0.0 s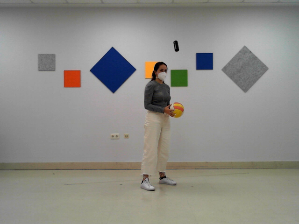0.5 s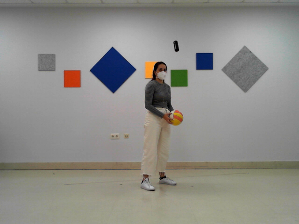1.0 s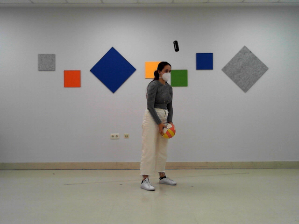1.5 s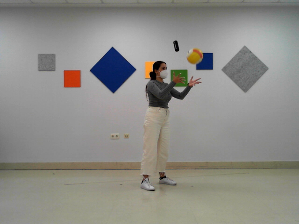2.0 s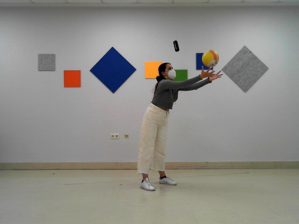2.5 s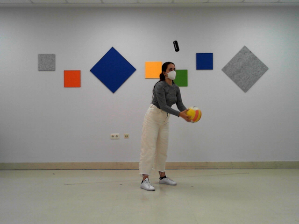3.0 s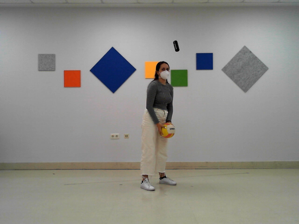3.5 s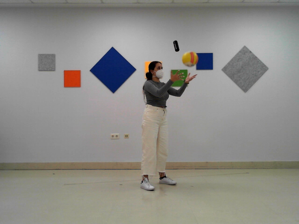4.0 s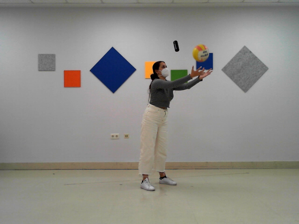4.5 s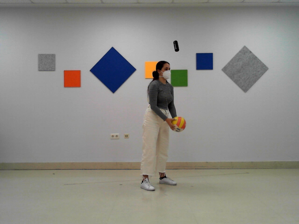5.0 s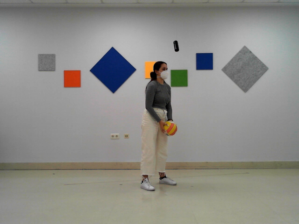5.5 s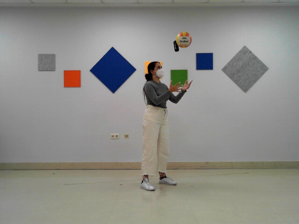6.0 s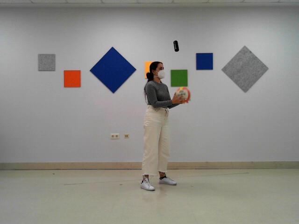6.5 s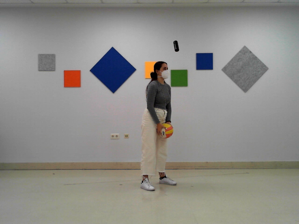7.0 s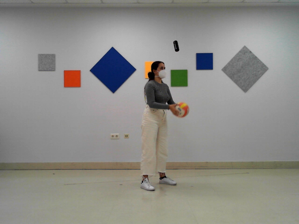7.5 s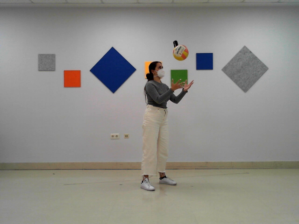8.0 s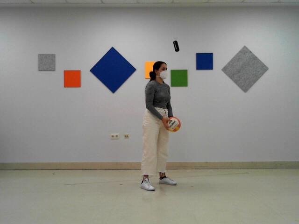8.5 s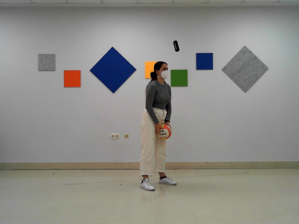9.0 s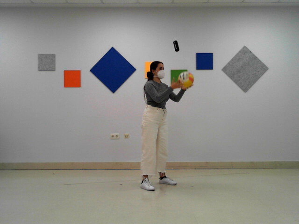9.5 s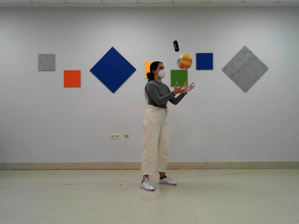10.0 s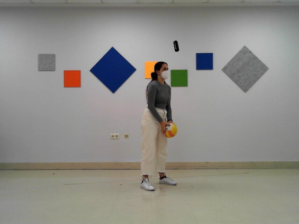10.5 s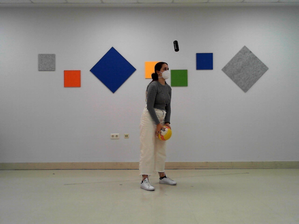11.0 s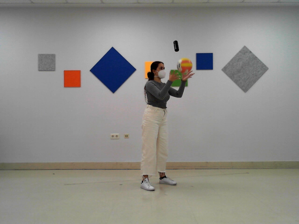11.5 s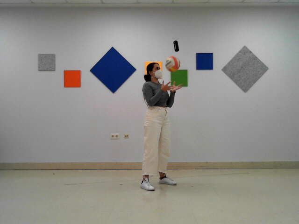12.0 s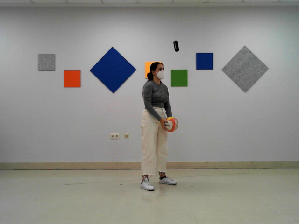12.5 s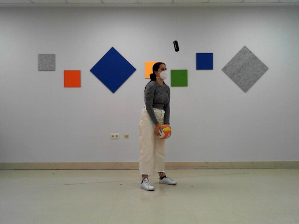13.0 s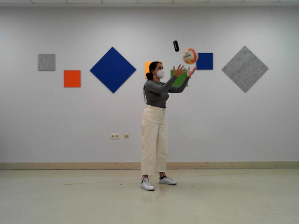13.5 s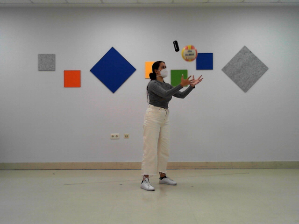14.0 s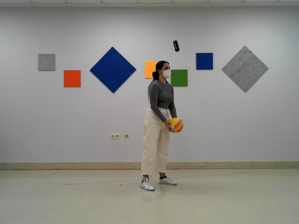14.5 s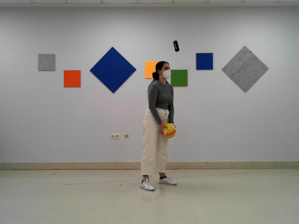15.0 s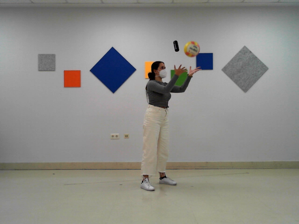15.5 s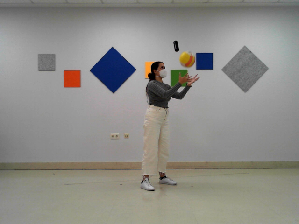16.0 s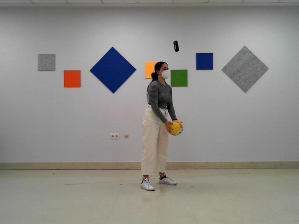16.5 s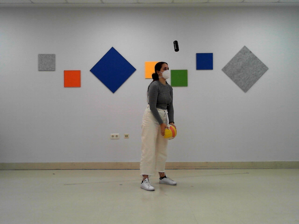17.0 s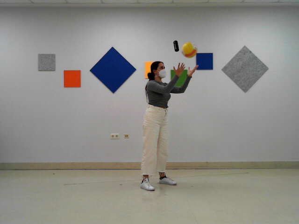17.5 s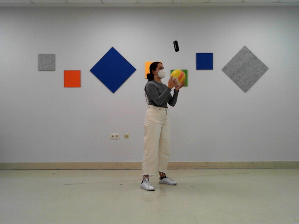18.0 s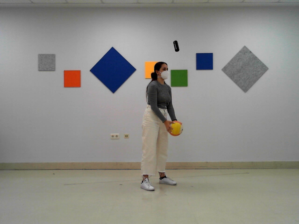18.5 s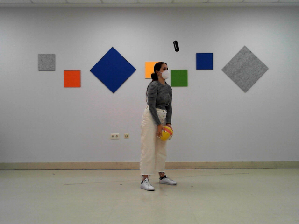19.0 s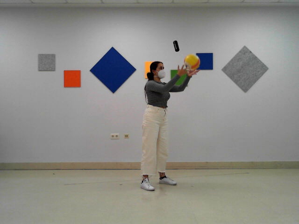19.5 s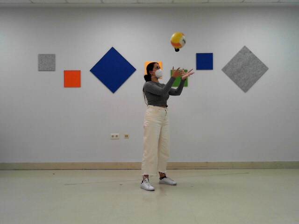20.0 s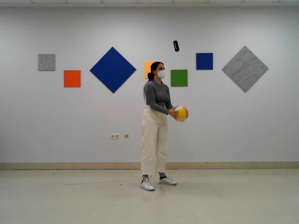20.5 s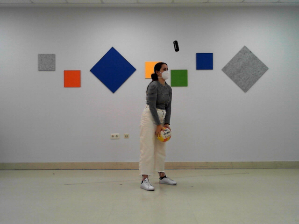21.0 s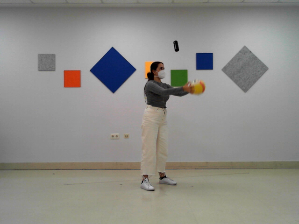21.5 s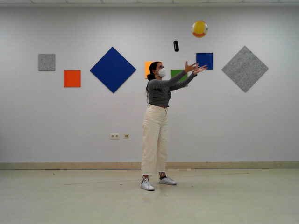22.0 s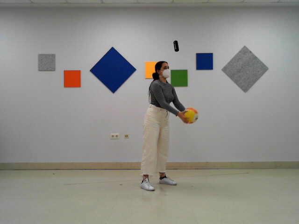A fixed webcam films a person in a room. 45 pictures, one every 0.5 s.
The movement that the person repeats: Throw up a ball and catch it.
